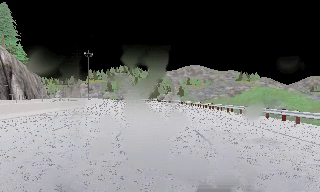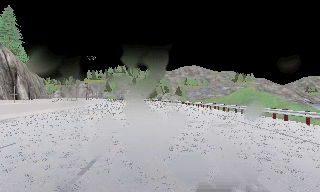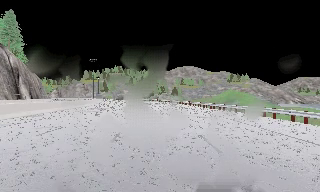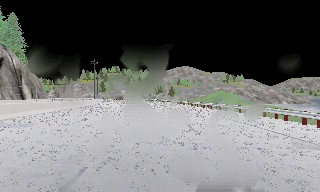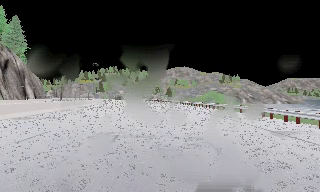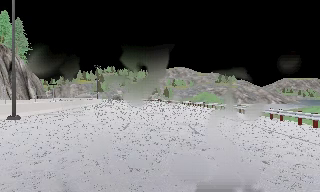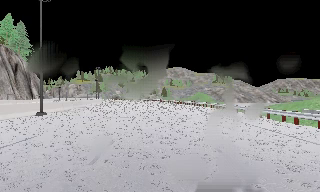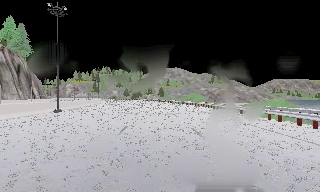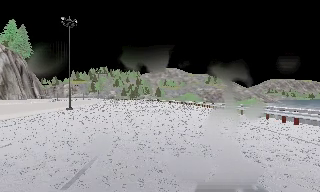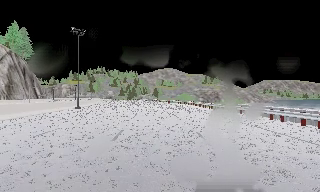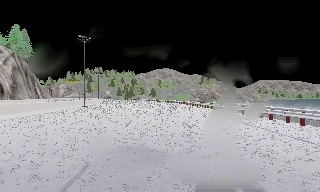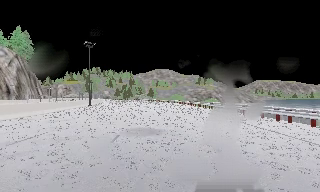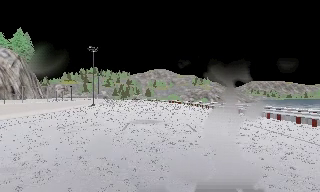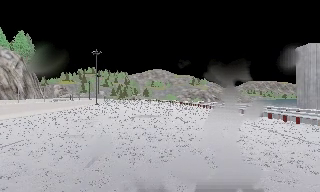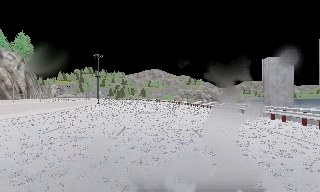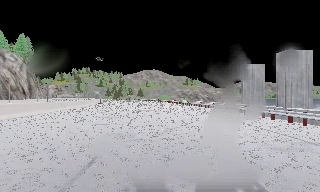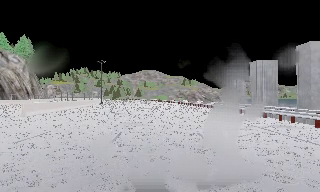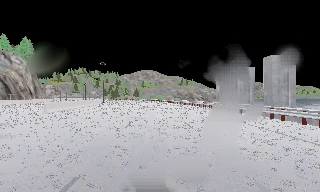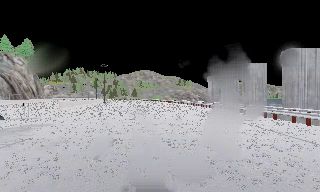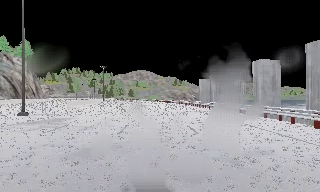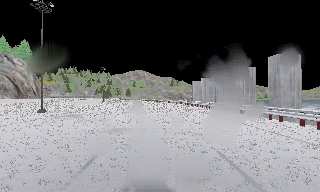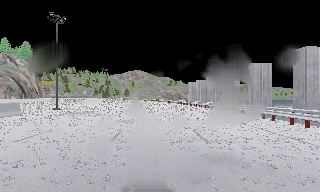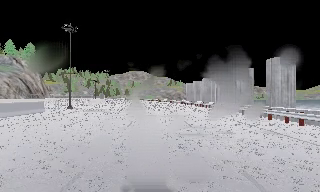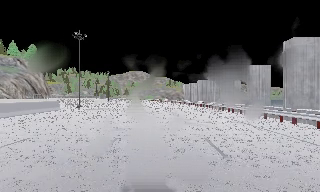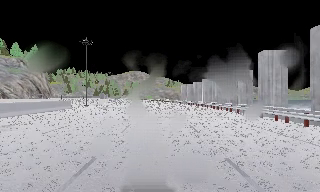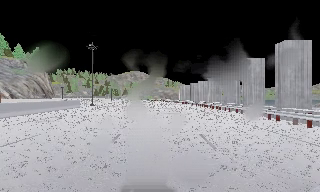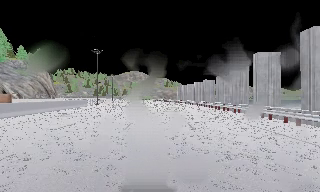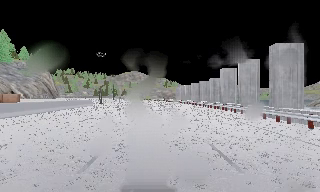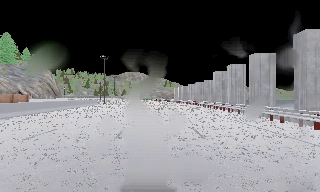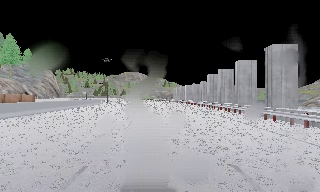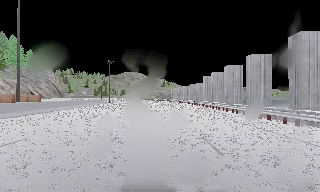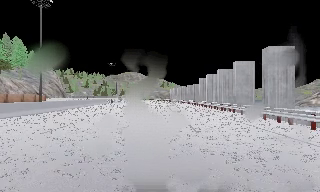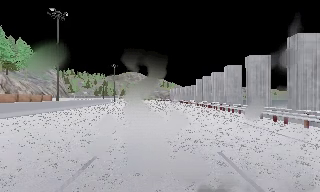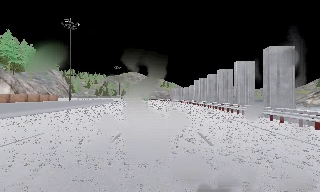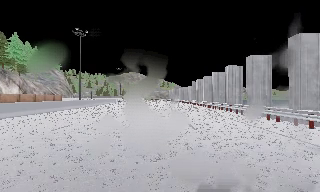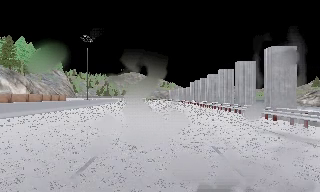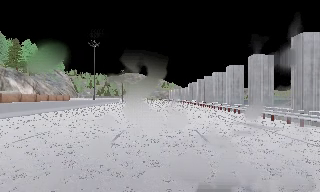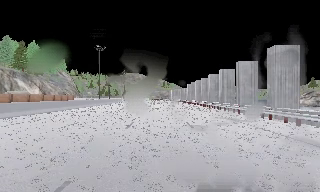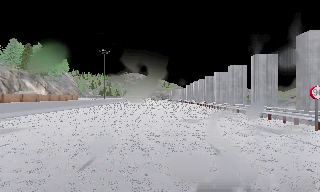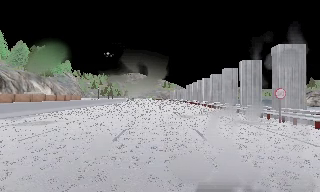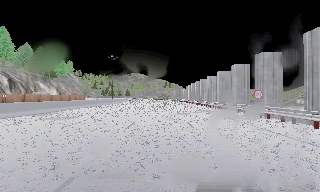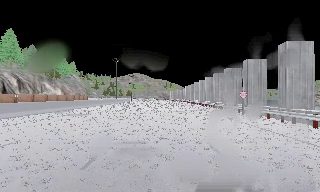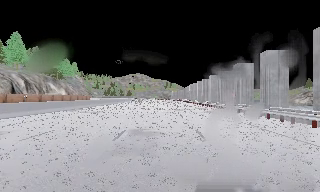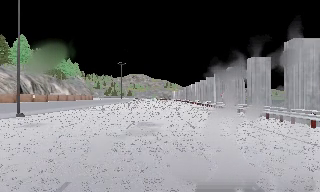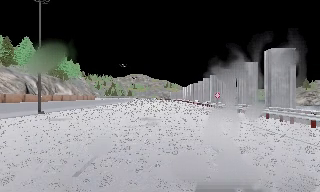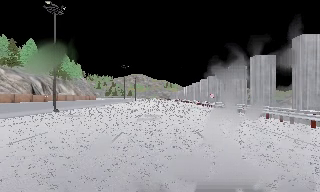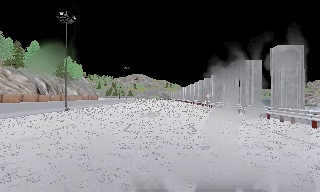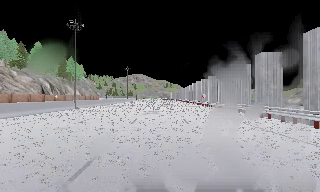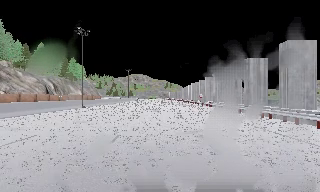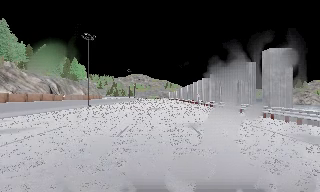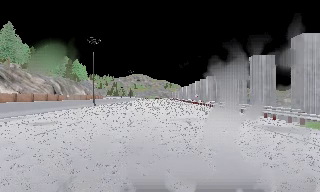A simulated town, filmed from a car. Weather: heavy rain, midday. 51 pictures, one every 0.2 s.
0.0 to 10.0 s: The camera swings to its right by about 20 degrees, and the scene slides to the left. It travels backward, about 140 m, so what stands in front gets smaller.
The film runs backward here.
